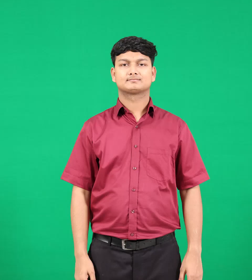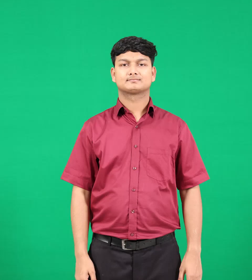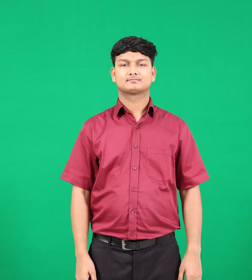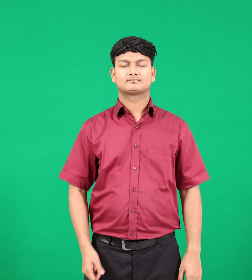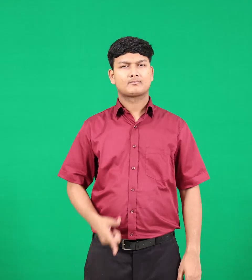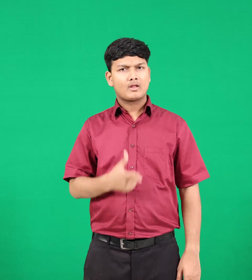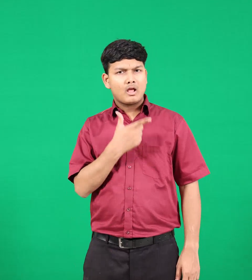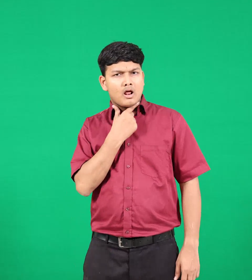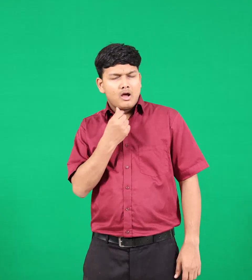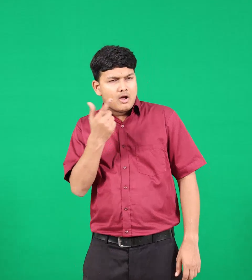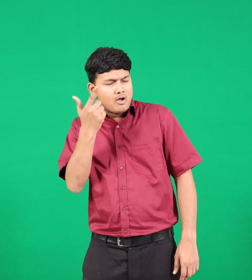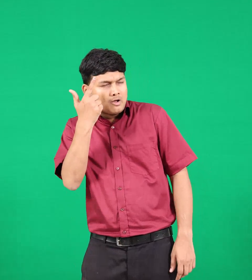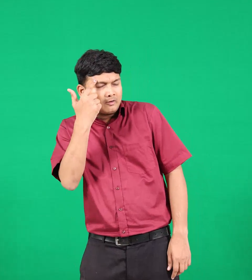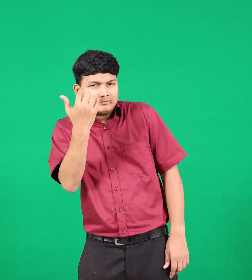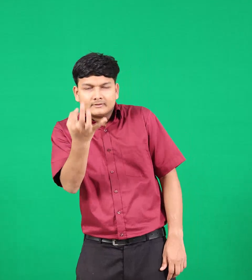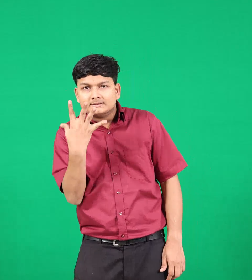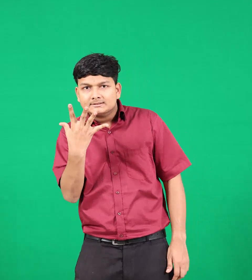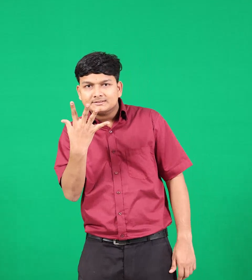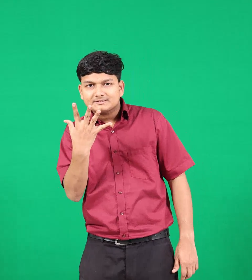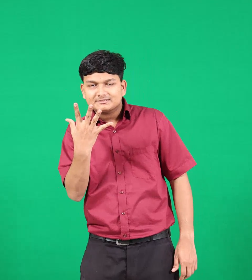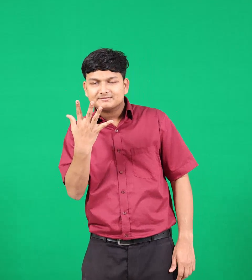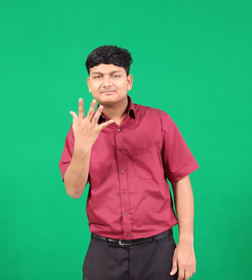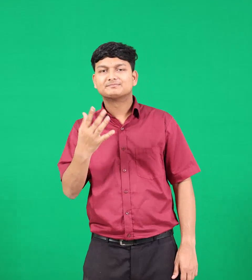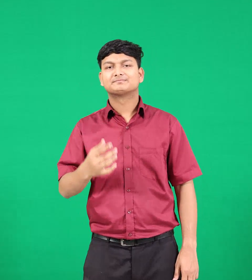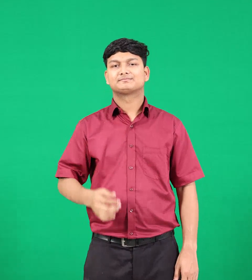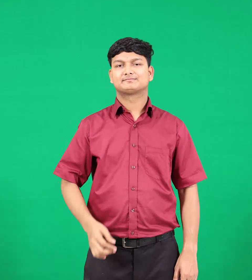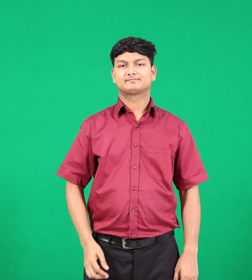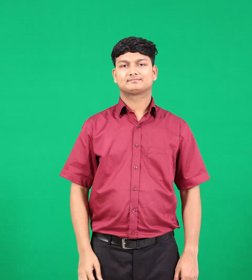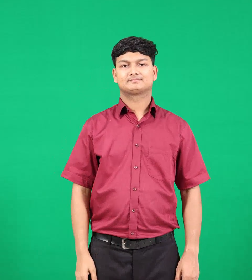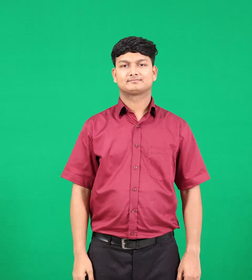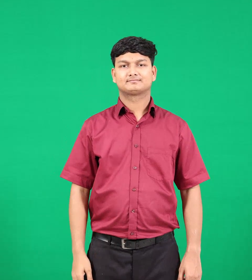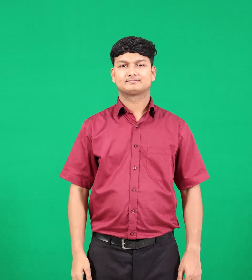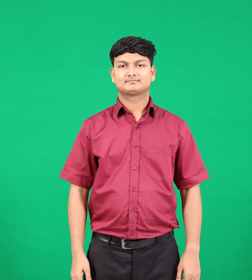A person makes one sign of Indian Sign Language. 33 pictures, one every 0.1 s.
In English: clever
